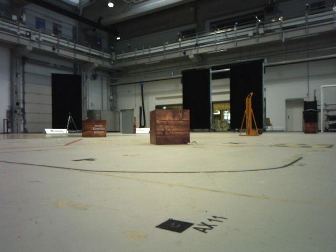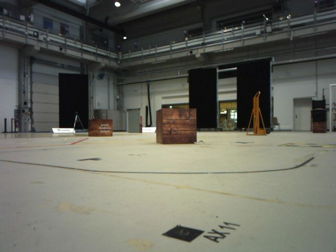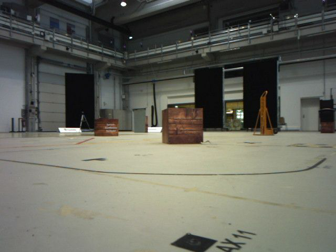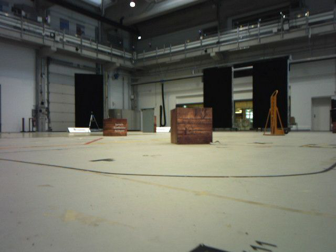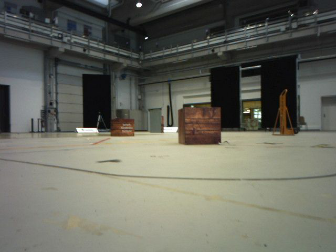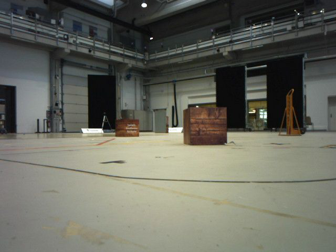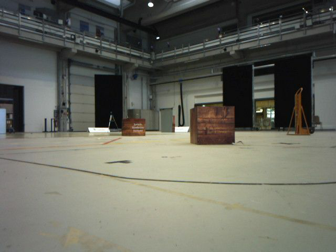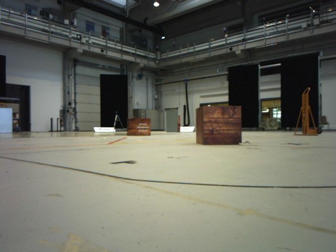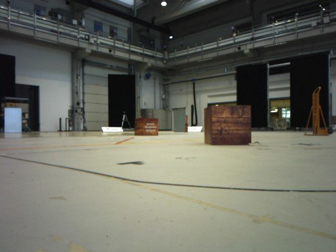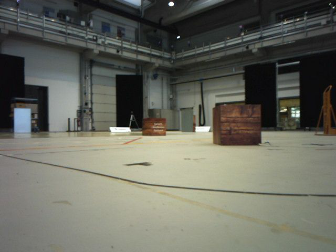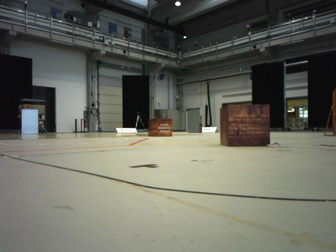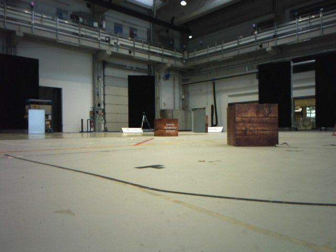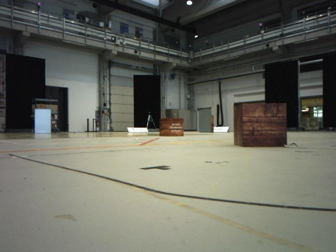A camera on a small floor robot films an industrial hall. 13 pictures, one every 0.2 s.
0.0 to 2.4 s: The camera pans to its left, which is counterclockwise from overhead, by about 15 degrees. It travels forward, about 0.5 m, so what stands in front looms larger.
The film runs forward here.
